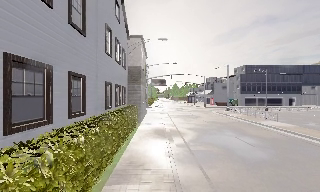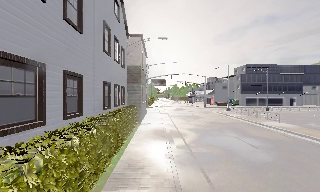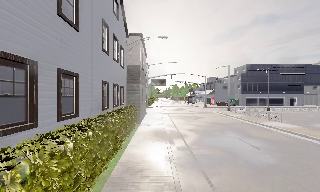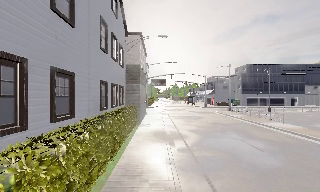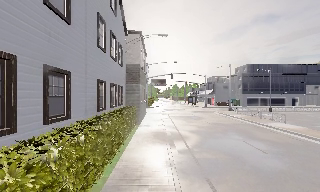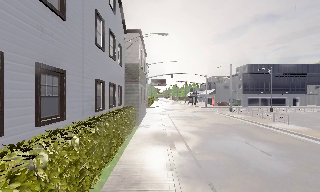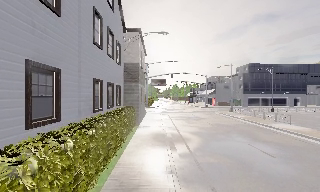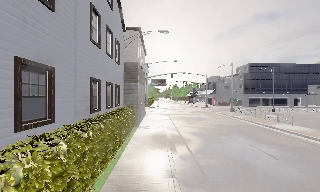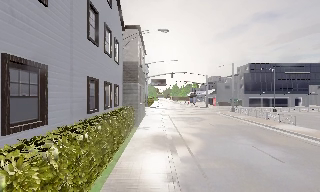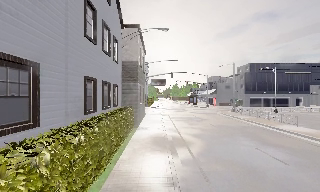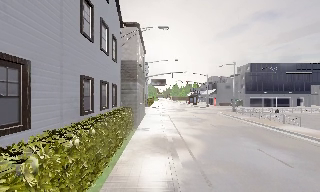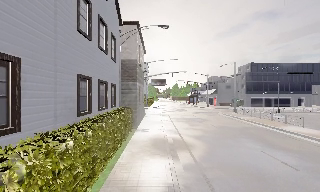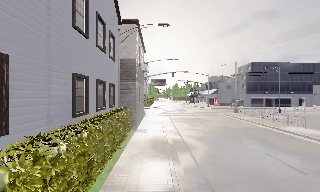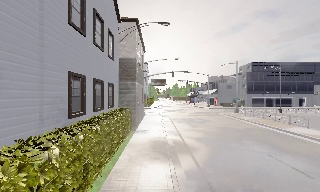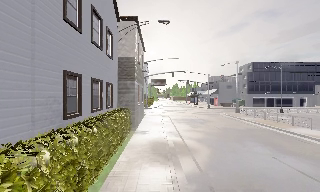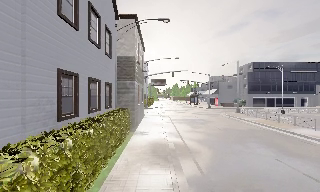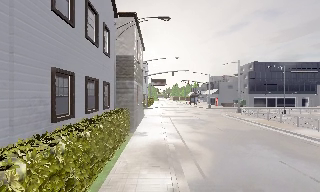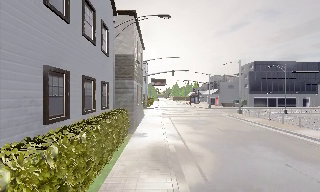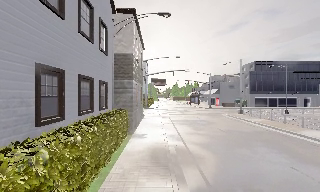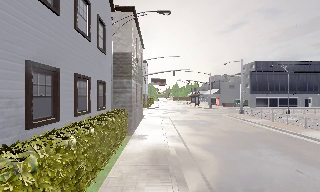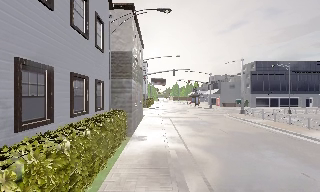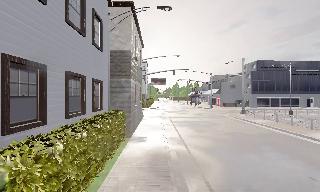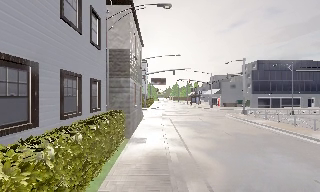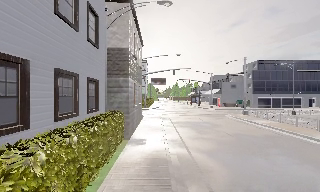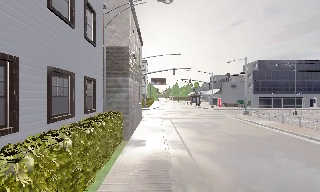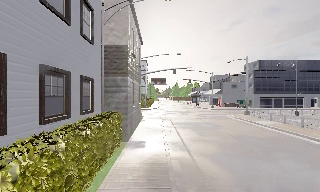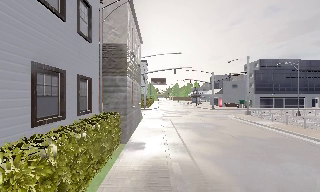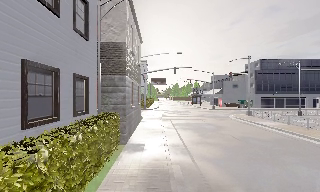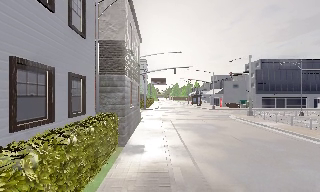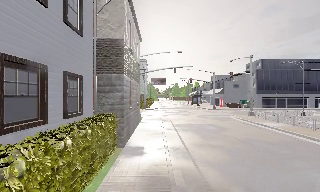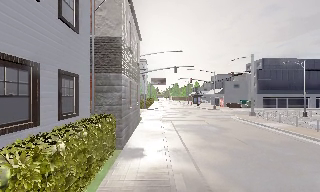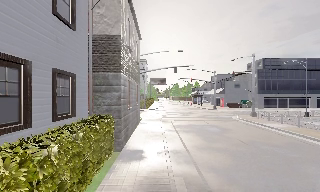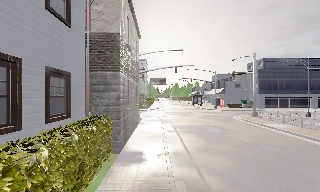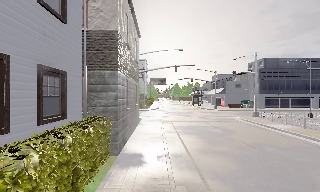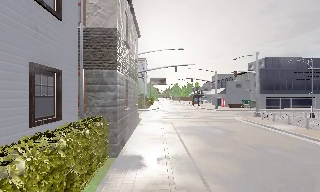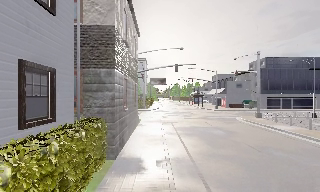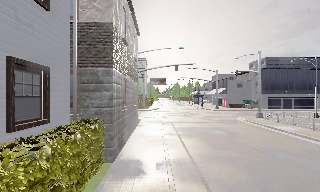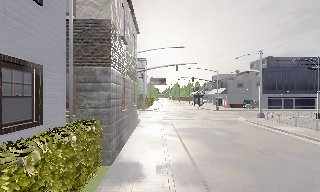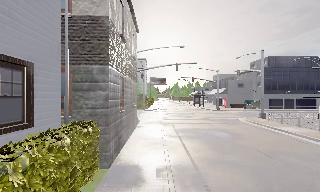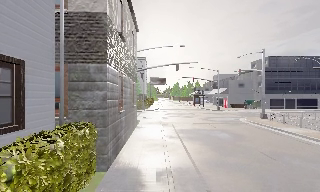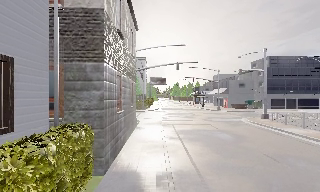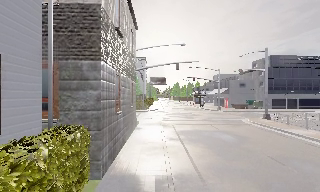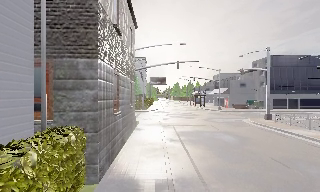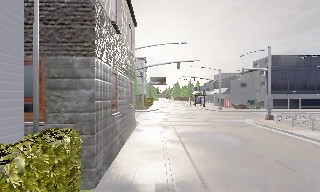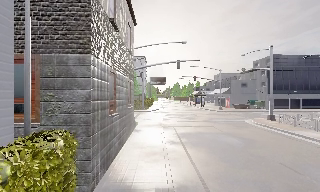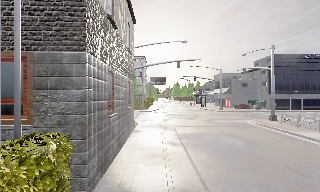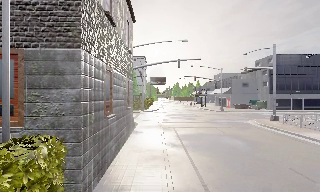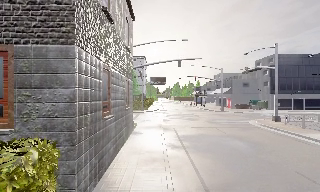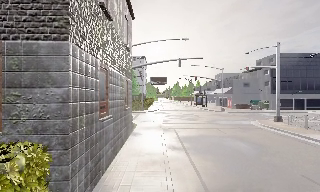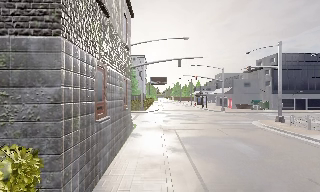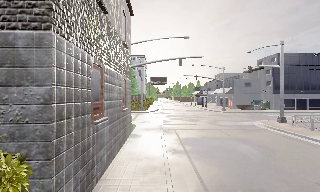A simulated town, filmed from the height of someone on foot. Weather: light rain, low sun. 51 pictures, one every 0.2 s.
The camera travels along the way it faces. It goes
forward.
0.0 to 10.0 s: The camera travels forward, about 12 m, so what stands in front looms larger.
The film runs forward here.
